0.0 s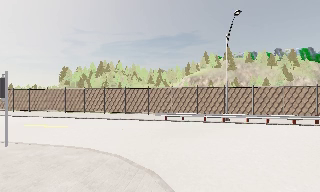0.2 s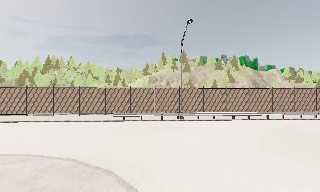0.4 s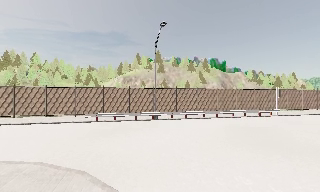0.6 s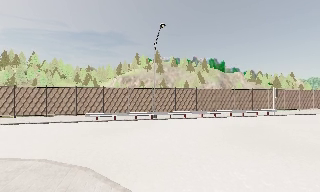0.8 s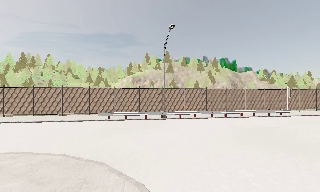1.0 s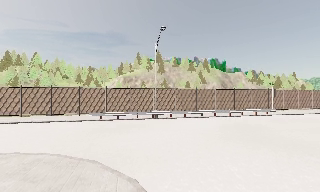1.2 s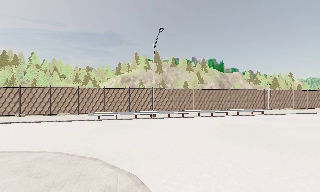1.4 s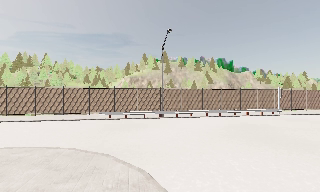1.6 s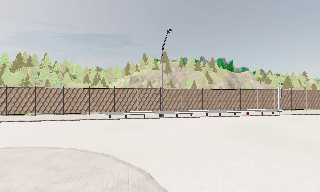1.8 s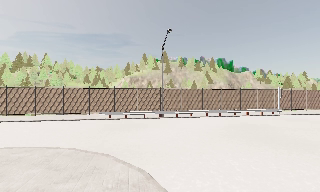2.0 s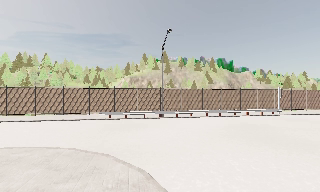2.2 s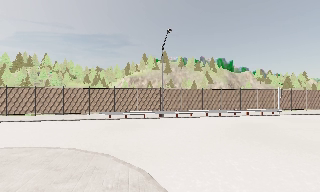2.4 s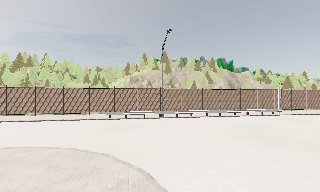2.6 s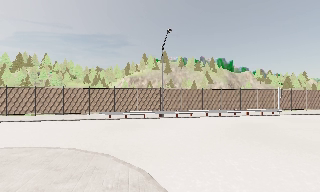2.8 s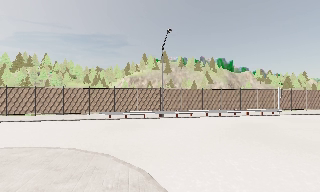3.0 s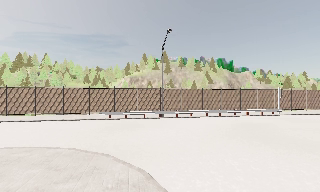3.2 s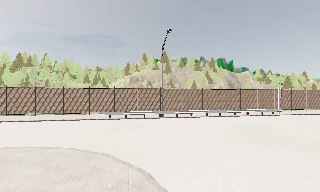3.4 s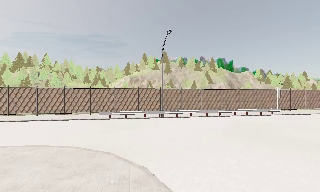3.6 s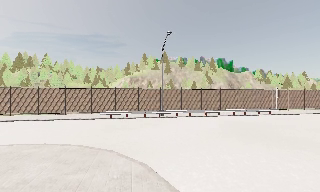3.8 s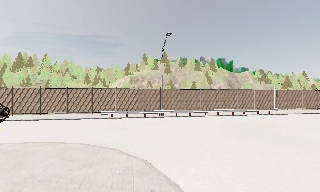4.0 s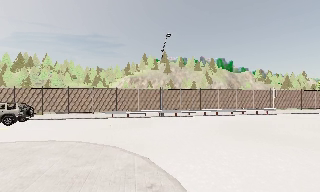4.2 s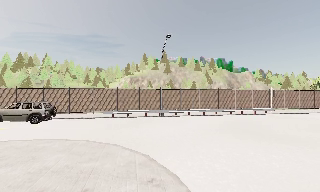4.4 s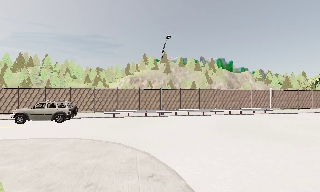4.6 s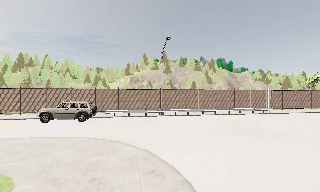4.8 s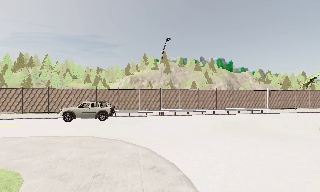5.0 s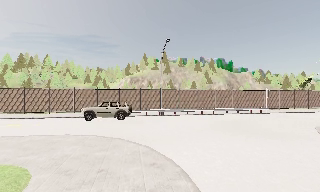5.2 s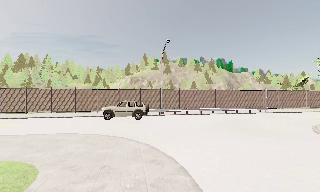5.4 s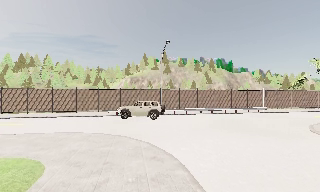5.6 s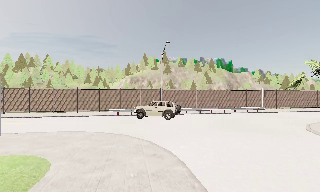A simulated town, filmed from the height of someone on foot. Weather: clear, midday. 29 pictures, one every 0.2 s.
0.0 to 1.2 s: The camera swings to its right by about 25 degrees, and the scene slides to the left. It travels backward, about 1.5 m, so what stands in front gets smaller.
1.2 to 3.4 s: The camera shifts only a little, or ends up much as it began.
3.4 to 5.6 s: The camera travels backward, about 3 m, so what stands in front gets smaller.
The film runs backward here.
